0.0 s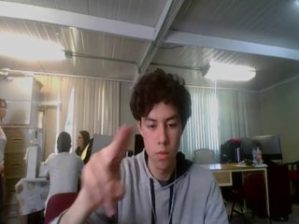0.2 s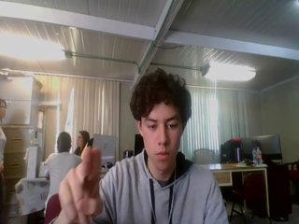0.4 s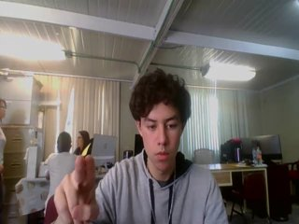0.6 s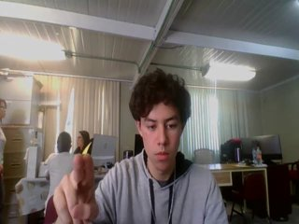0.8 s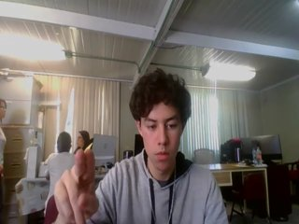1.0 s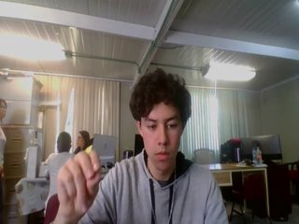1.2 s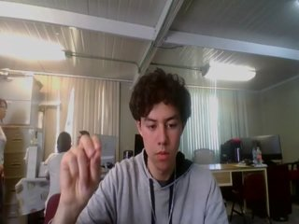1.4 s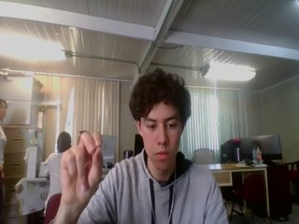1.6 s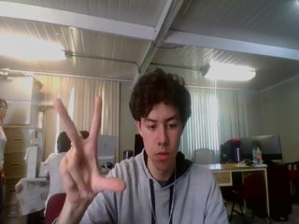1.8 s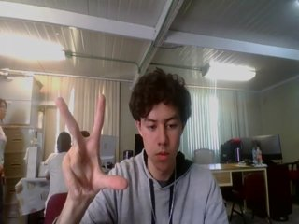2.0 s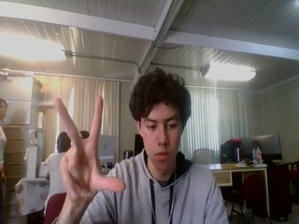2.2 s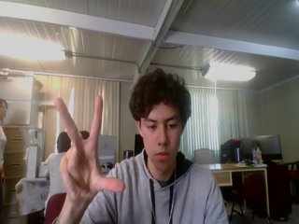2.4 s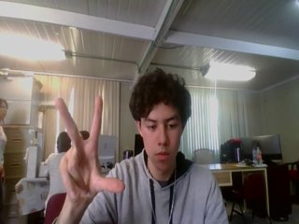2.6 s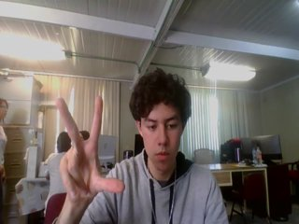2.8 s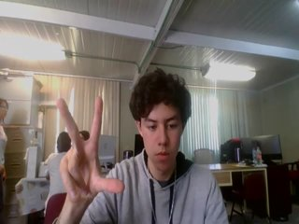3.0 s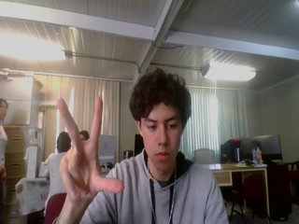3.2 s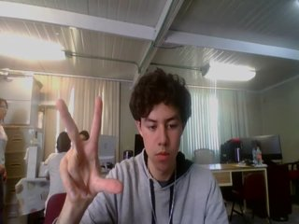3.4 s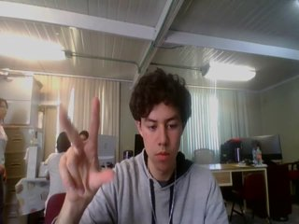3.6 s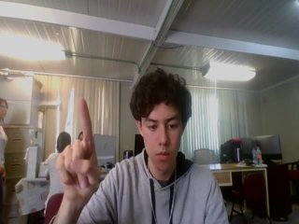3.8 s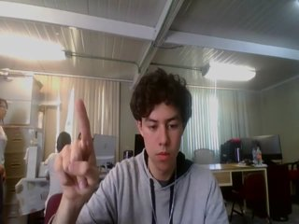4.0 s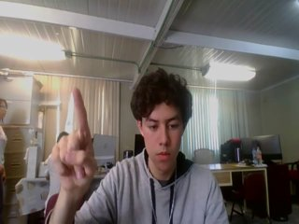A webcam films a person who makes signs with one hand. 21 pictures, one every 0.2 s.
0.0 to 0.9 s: Pointing with two fingers.
1.0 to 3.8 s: Zoom in.
